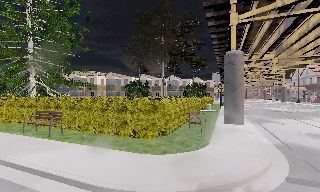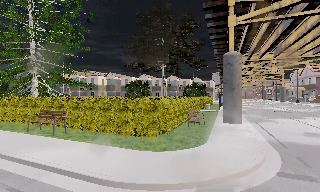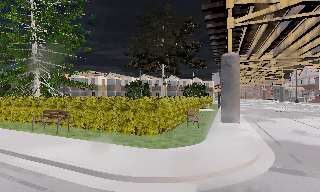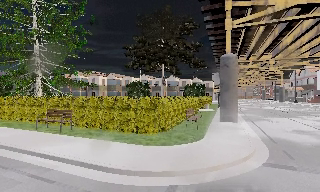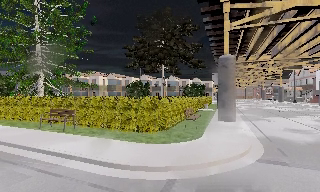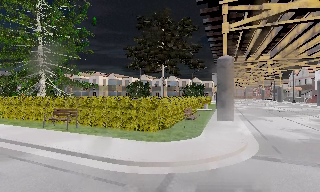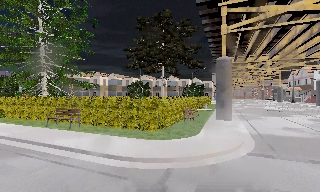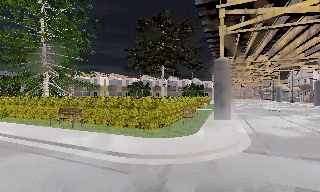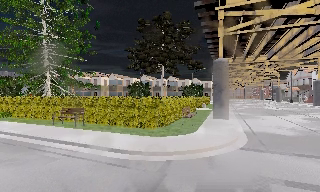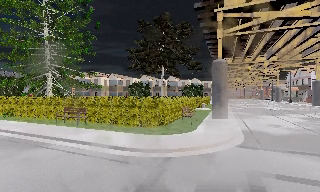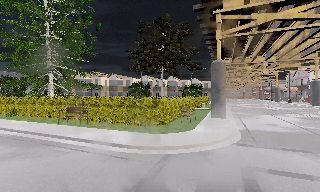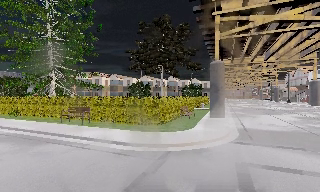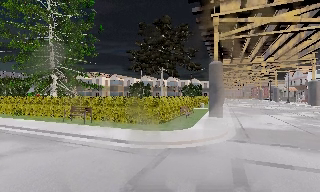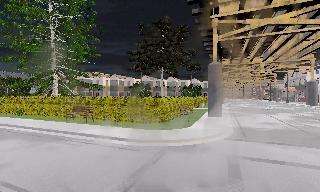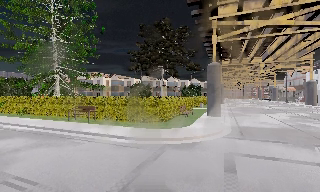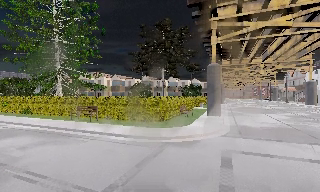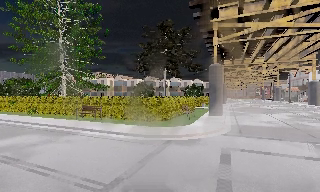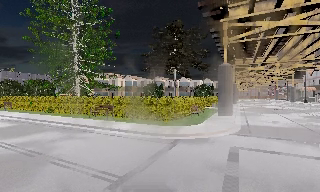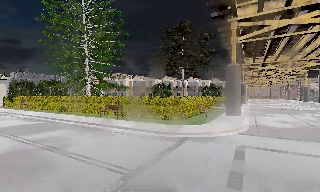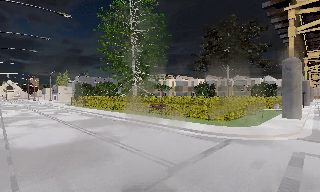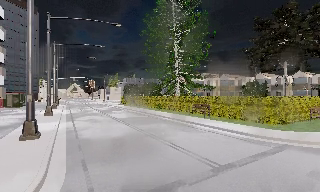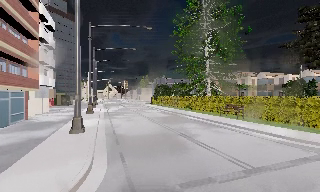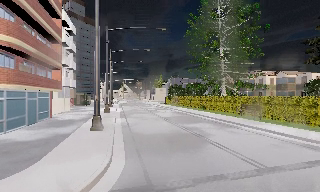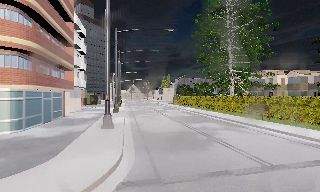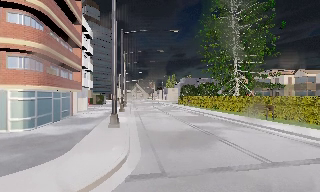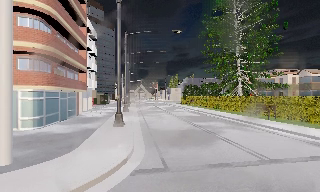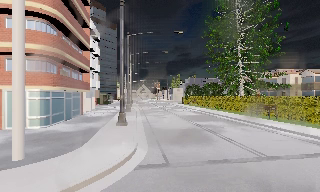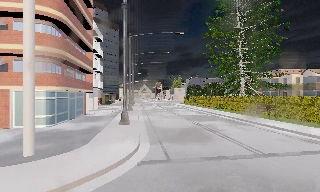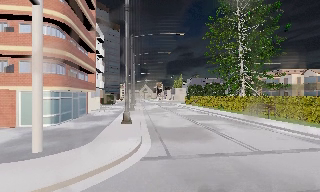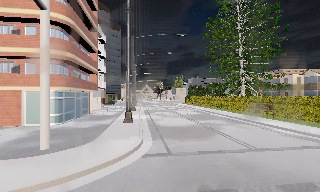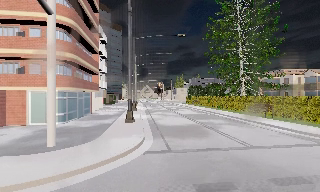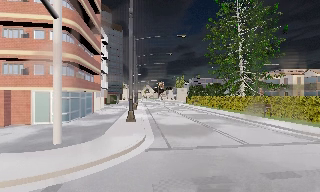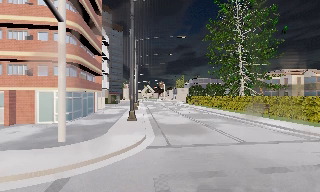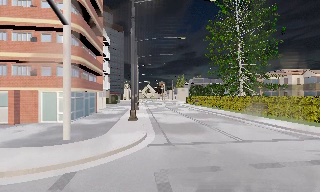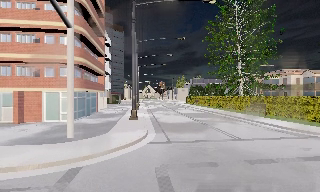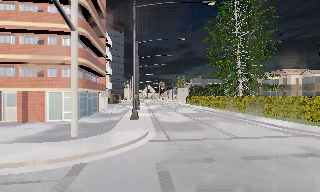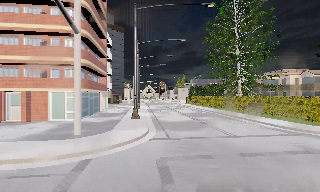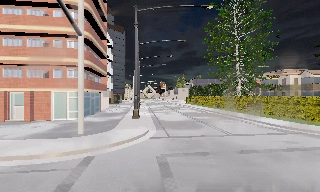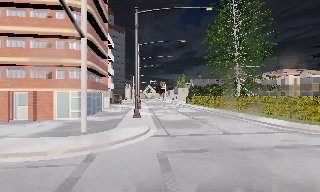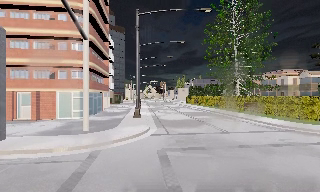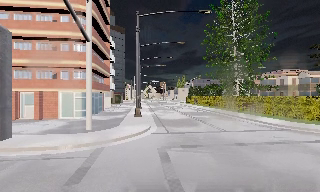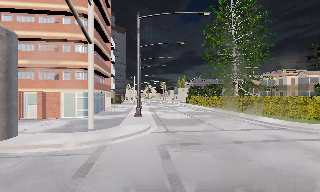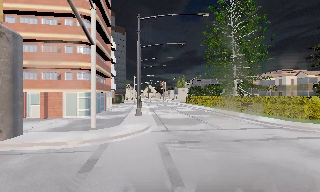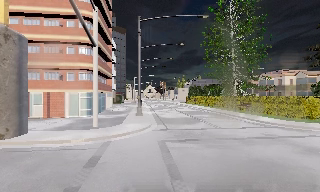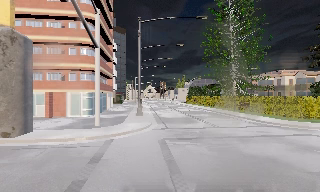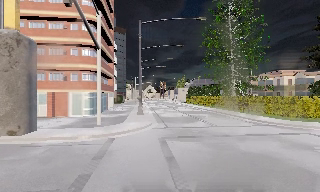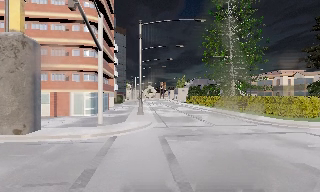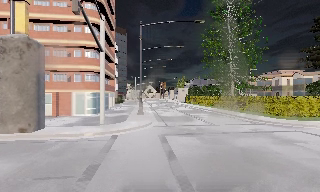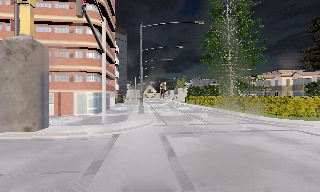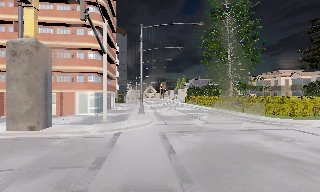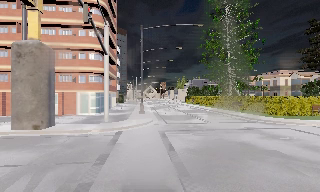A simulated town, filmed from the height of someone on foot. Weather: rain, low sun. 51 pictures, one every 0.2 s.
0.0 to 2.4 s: The camera travels backward, about 3.5 m, so what stands in front gets smaller.
2.4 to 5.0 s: The camera pans to its left, which is counterclockwise from overhead, by about 60 degrees. It travels backward, about 4 m.
5.0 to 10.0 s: The camera travels backward, about 8 m, so what stands in front gets smaller.
The film runs backward here.
